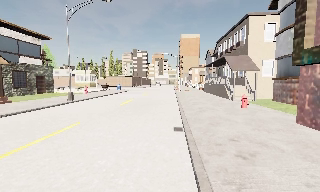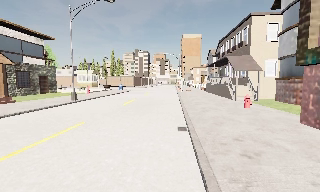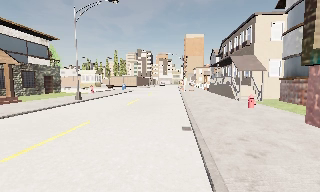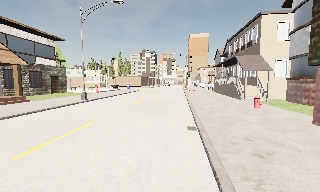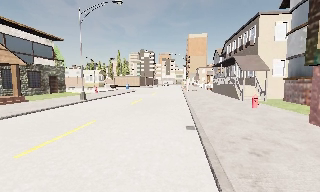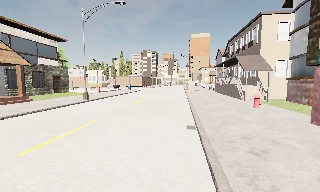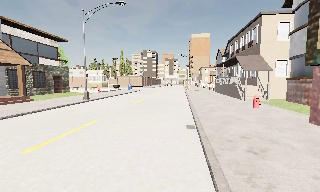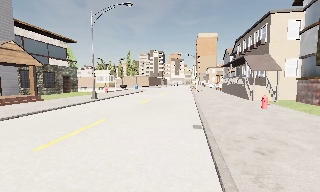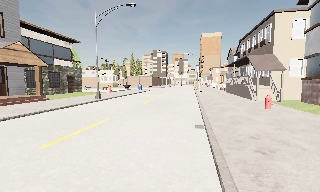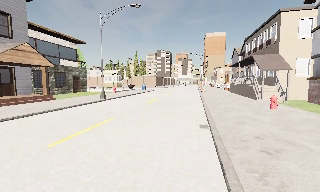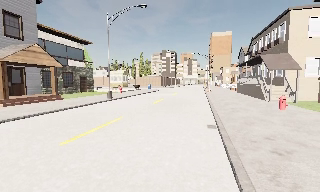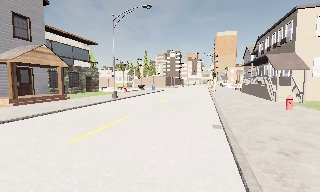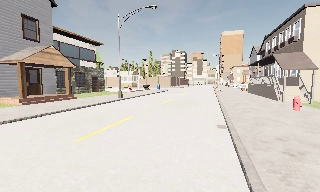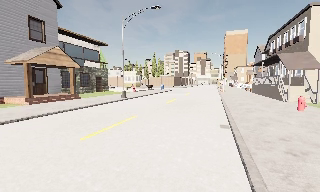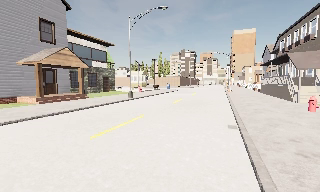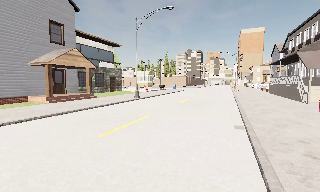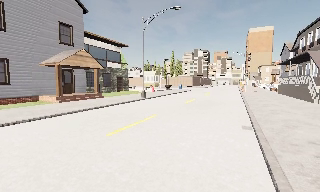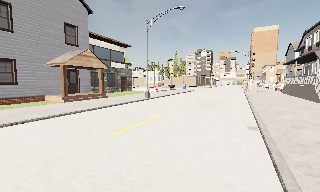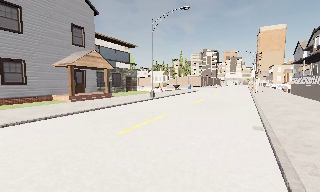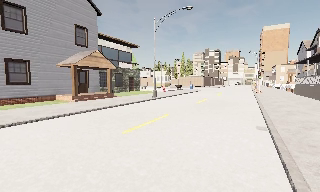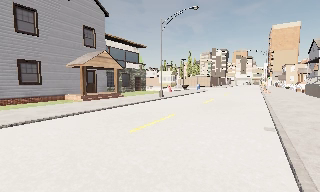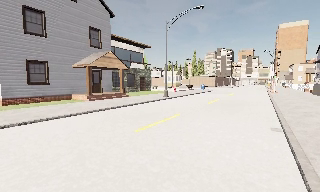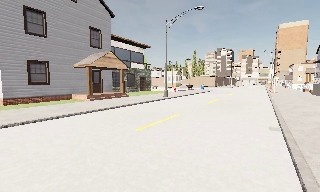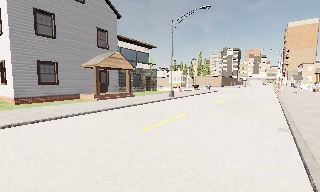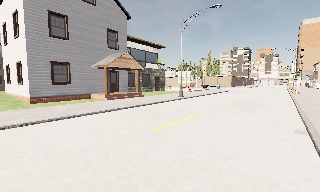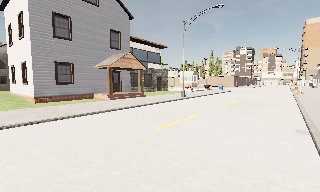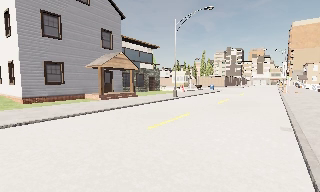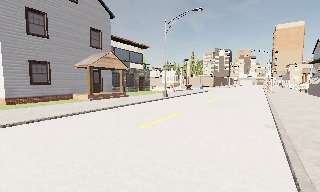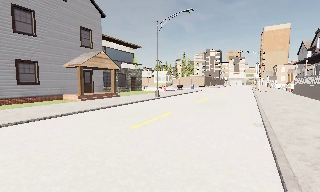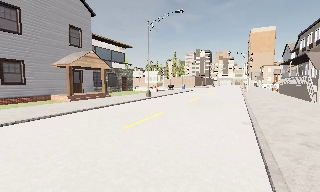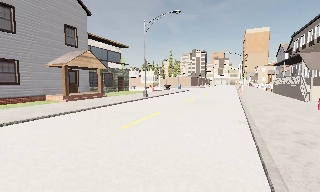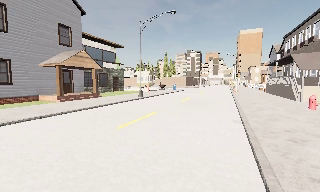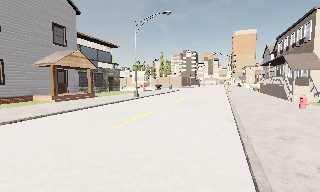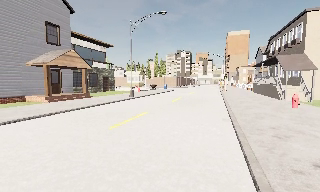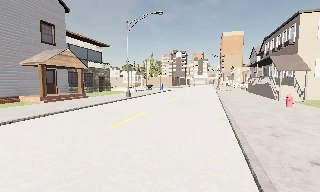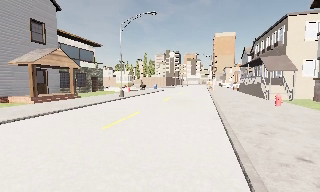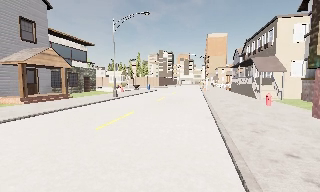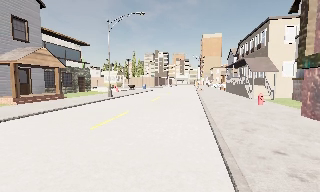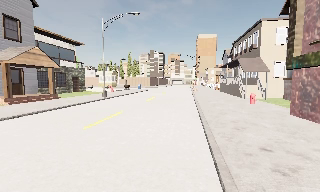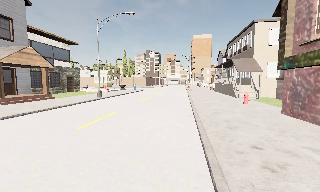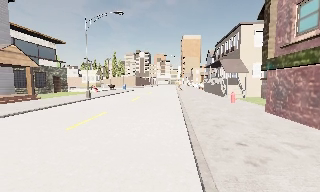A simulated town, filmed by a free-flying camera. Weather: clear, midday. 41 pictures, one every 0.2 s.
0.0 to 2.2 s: The camera swings to its left by about 10 degrees, and the scene slides to the right. It travels backward, about 0.5 m, so what stands in front gets smaller.
2.2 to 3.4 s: The scene slides to the right, as the camera pans about 10 degrees to its left.
3.4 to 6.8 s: The camera travels backward and to its left, about 1 m, so what stands in front gets smaller.
6.8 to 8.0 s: The camera swings to its right by about 10 degrees, and the scene slides to the left.
The film runs backward here.
